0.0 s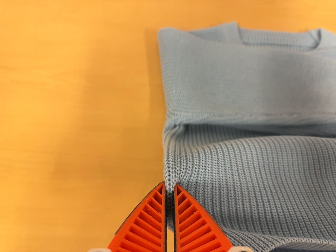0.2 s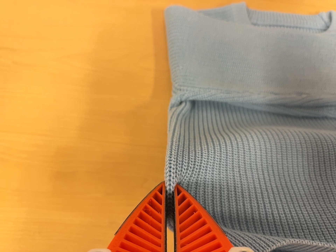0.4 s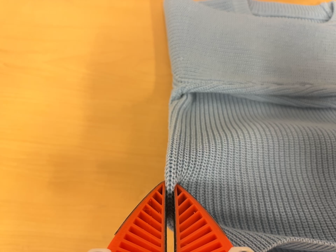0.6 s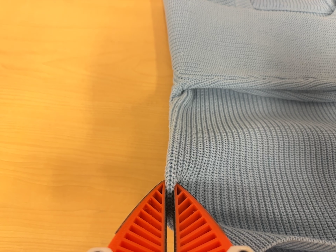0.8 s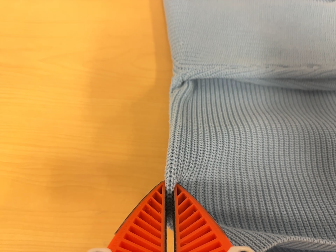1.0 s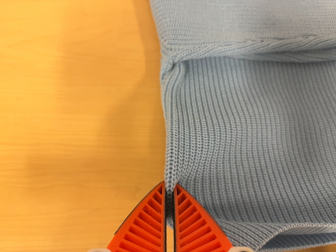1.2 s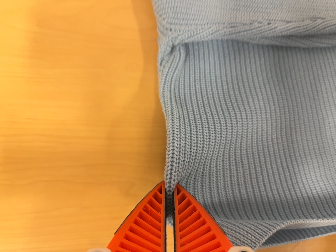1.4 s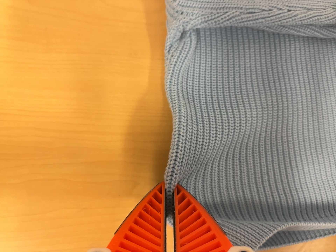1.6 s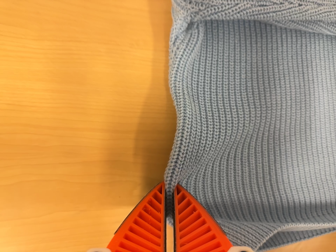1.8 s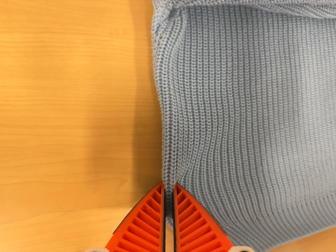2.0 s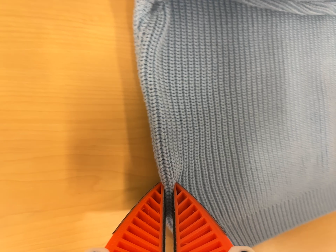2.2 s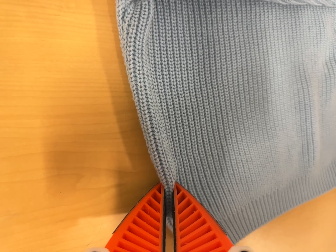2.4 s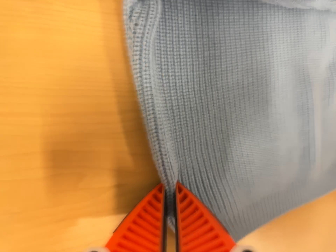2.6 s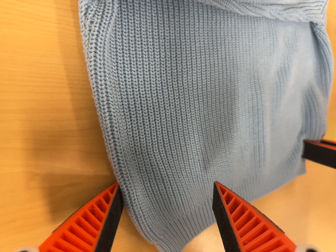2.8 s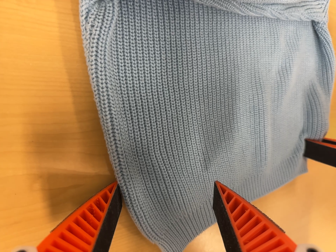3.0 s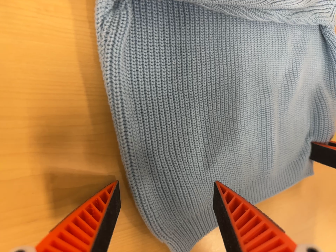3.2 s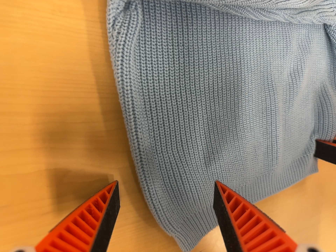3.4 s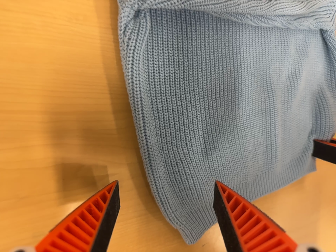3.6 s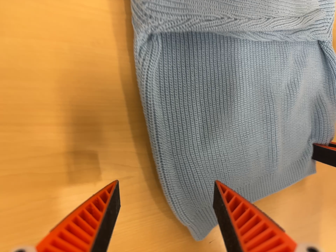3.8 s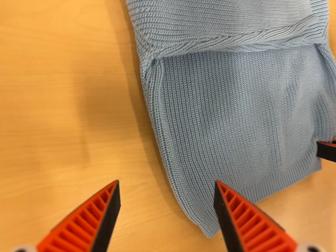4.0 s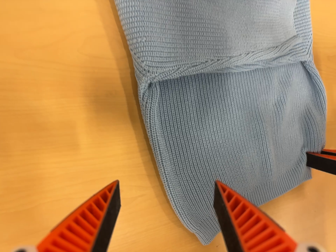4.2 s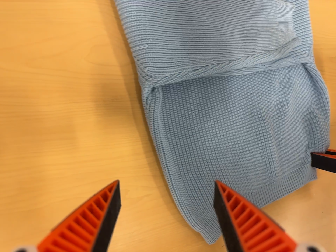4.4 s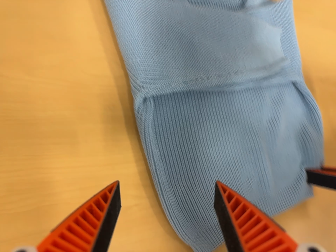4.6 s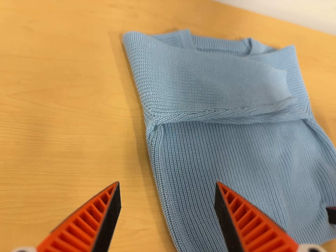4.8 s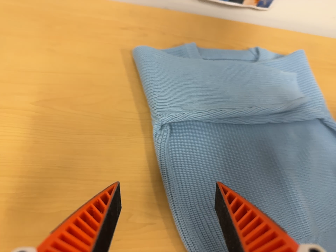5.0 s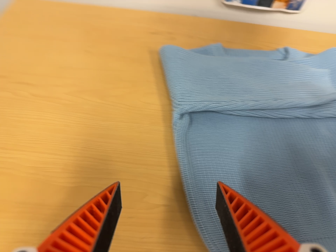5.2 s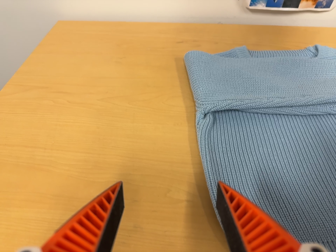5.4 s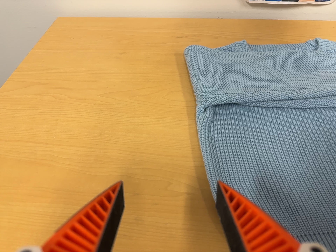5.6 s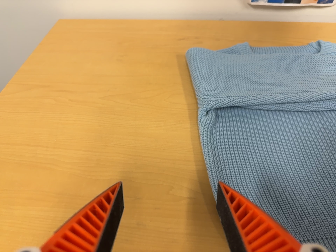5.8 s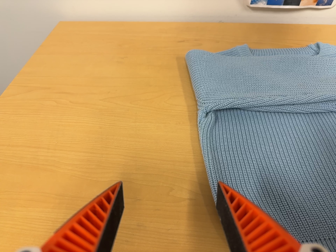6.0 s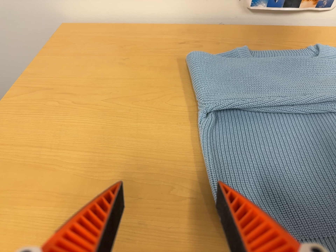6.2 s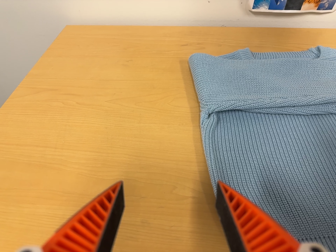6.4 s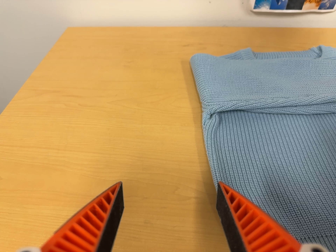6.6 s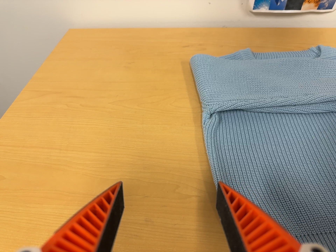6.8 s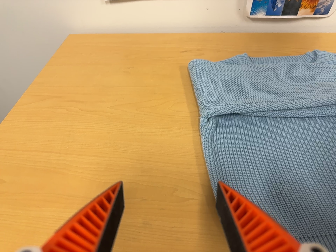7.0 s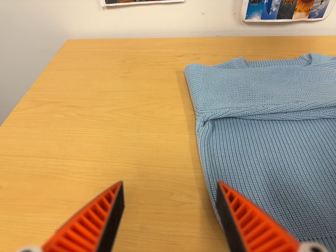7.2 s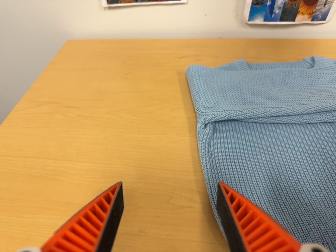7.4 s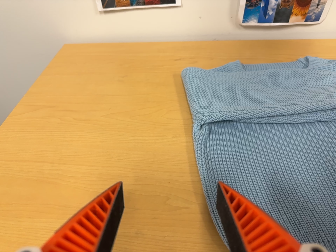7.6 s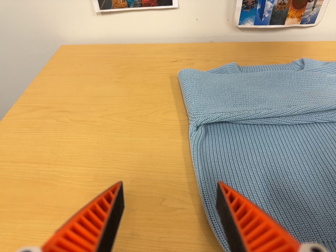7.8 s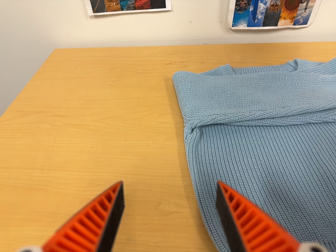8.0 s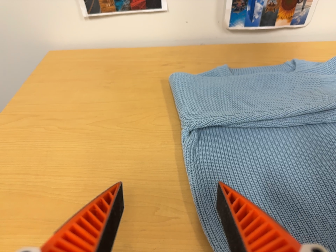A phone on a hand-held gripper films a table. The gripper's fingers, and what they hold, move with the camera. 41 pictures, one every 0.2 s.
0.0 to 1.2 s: The camera travels forward, about 10 cm, so what stands in front looms larger. Its aim tips toward the bottom of its view by about 10 degrees, and the scene shifts upward.
1.2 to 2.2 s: The camera swings to its right by about 15 degrees, and the scene slides to the left. It travels forward, about 8 cm, so what stands in front looms larger. Its aim tips toward the bottom of its view by about 15 degrees, and the scene shifts upward.
2.2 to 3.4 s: The camera shifts only a little, or ends up much as it began.
3.4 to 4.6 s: The camera pans to its left by about 15 degrees. It travels backward, to its right and toward the bottom of its view, about 16 cm, so what stands in front gets smaller. Its aim tips toward the top of its view by about 25 degrees, and the scene shifts downward.
4.6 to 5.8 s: The camera pans to its left by about 25 degrees. It travels toward the bottom of its view and to its right, about 16 cm. Its aim tips toward the top of its view by about 15 degrees.
5.8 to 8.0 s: The camera shifts only a little, or ends up much as it began.
The film runs backward here.
